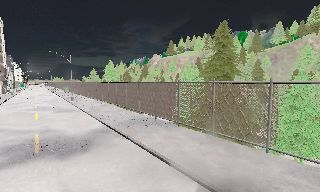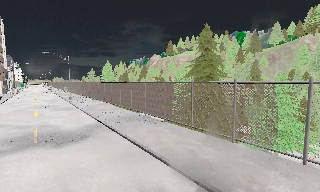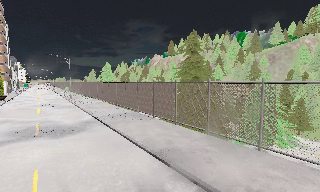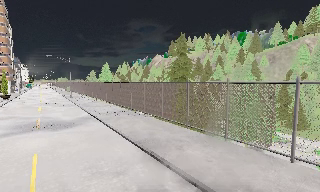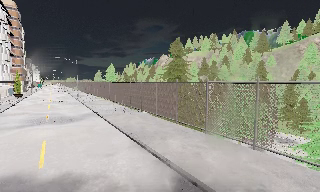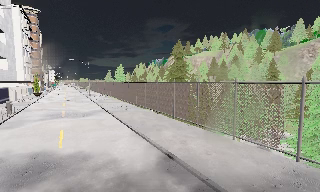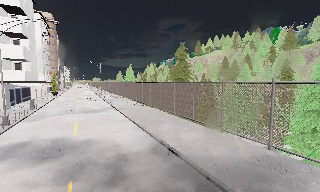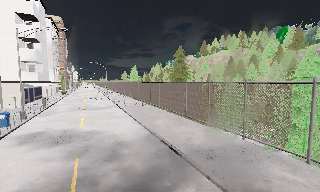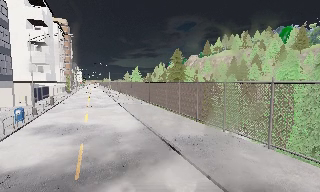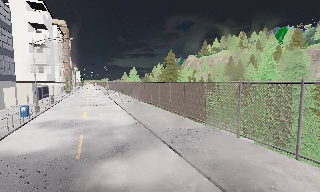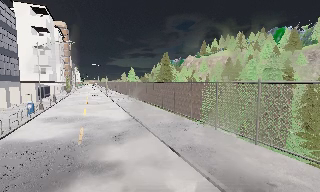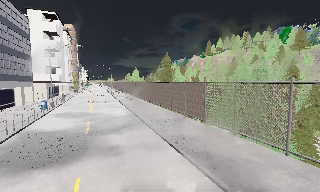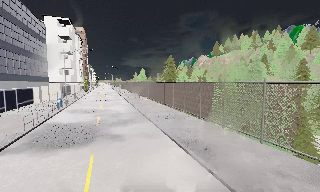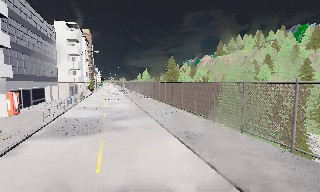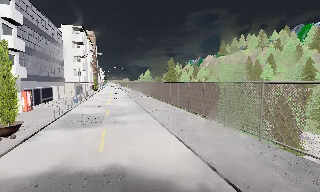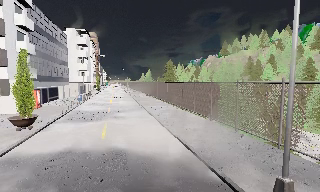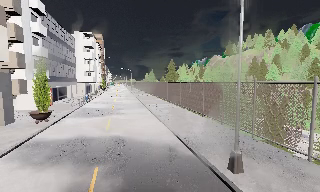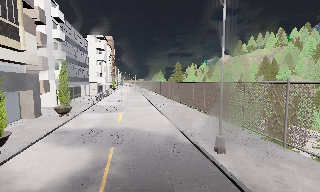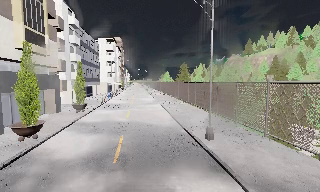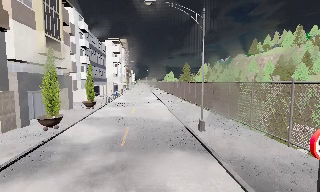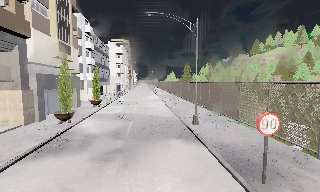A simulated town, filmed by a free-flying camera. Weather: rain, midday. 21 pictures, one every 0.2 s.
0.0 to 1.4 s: The camera pans to its left, which is counterclockwise from overhead, by about 15 degrees. It travels backward and to its right, about 12 m, so what stands in front gets smaller.
1.4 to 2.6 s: The camera travels backward, about 10 m, so what stands in front gets smaller.
2.6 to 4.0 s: The camera pans to its left, which is counterclockwise from overhead, by about 10 degrees. It travels backward, about 12 m, so what stands in front gets smaller.
The film runs backward here.
